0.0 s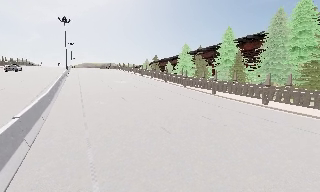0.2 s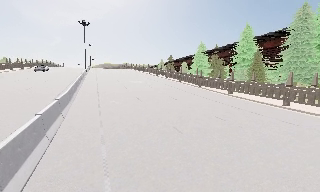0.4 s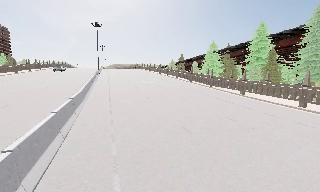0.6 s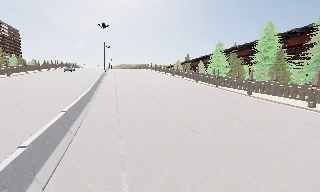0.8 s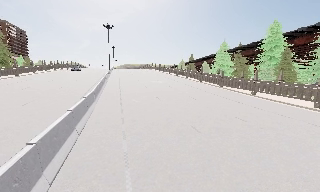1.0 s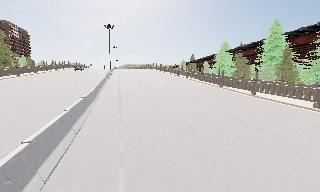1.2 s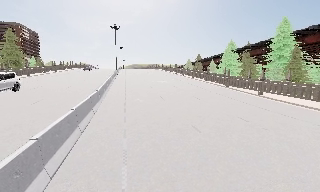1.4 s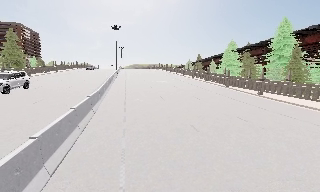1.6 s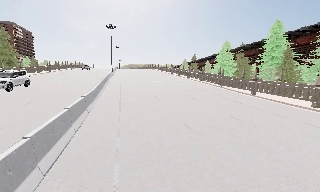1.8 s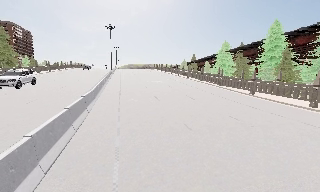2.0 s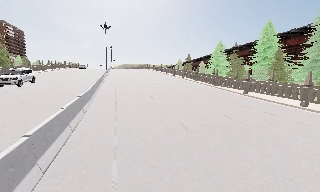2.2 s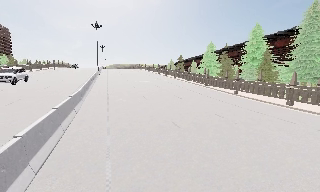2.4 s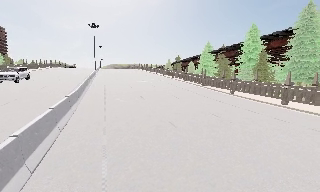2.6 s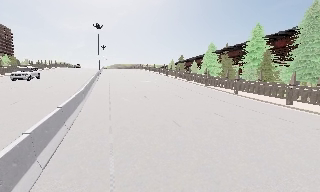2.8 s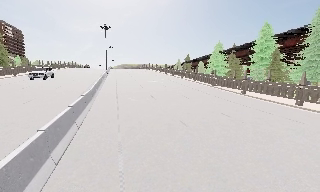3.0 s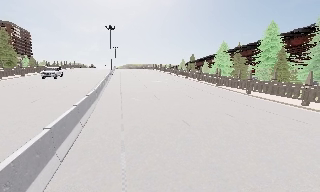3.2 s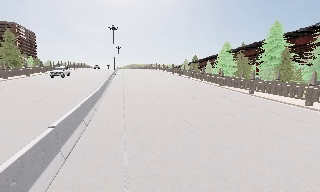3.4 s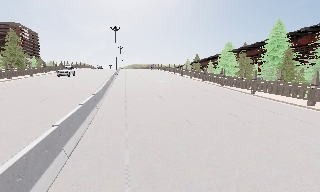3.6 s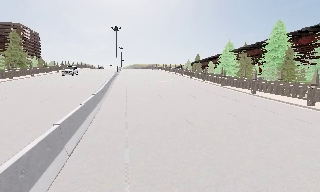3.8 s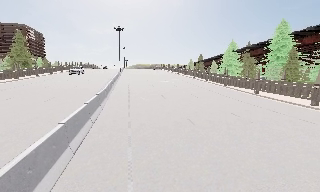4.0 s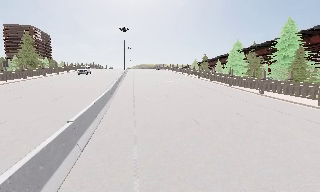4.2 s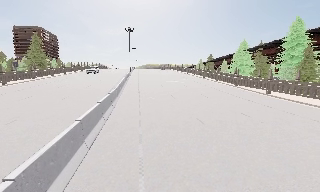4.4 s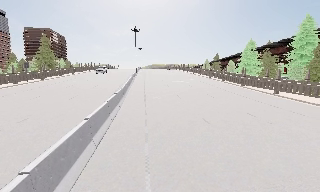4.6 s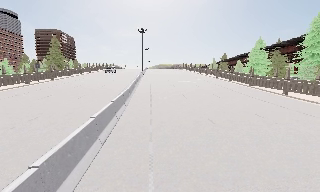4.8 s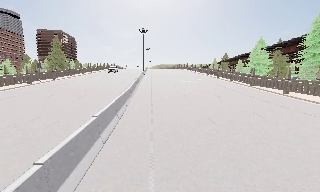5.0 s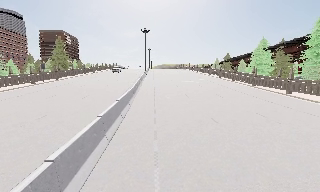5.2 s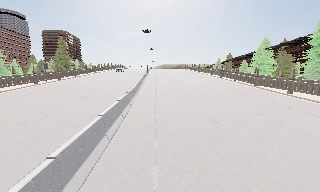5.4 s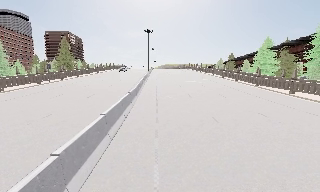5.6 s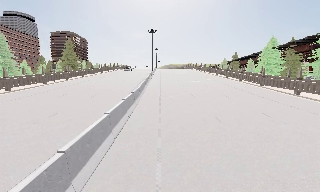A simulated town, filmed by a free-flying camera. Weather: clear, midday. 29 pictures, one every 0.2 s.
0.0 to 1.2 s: The camera swings to its left by about 15 degrees, and the scene slides to the right. It travels to its right, about 0.5 m.
1.2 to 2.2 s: The camera shifts only a little, or ends up much as it began.
2.2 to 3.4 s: The camera travels backward, about 0.5 m, so what stands in front gets smaller.
3.4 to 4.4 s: The camera shifts only a little, or ends up much as it began.
4.4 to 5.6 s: The camera travels backward, about 0.5 m, so what stands in front gets smaller.
The film runs backward here.
